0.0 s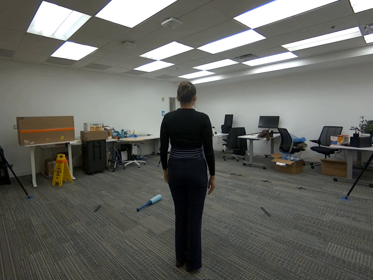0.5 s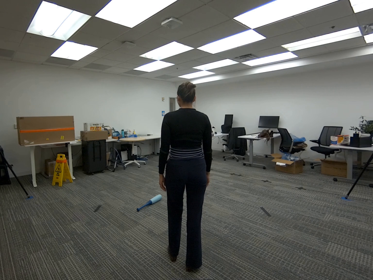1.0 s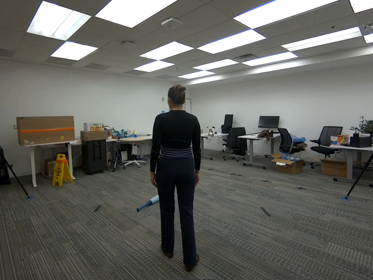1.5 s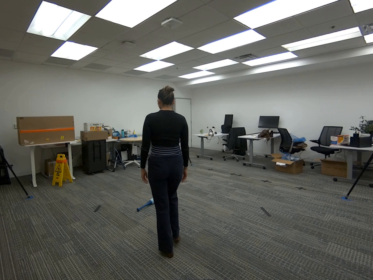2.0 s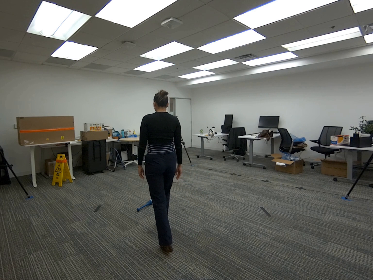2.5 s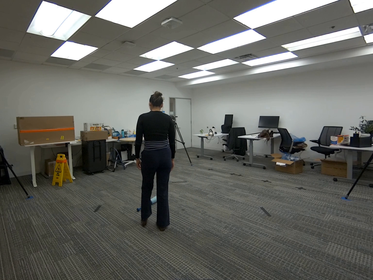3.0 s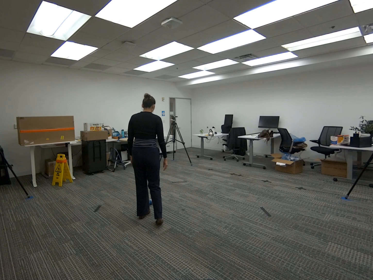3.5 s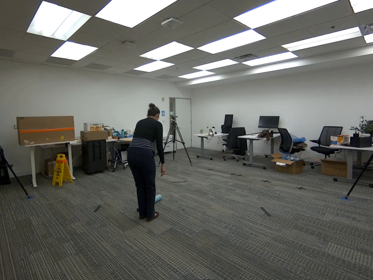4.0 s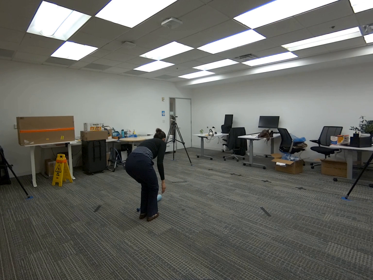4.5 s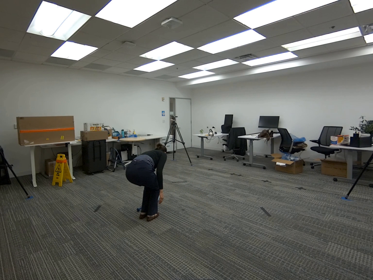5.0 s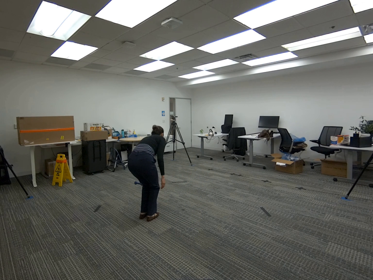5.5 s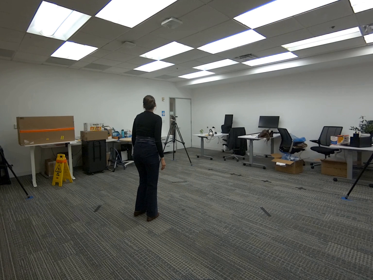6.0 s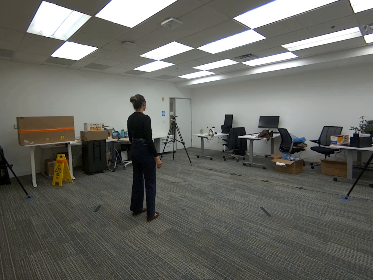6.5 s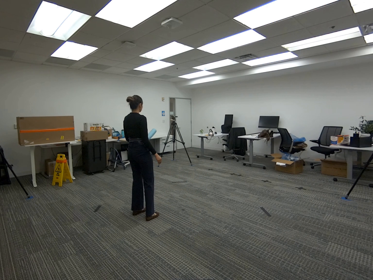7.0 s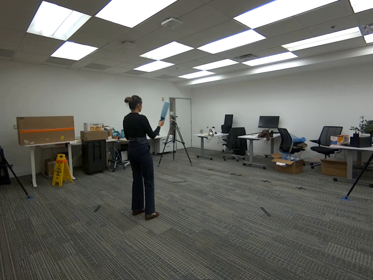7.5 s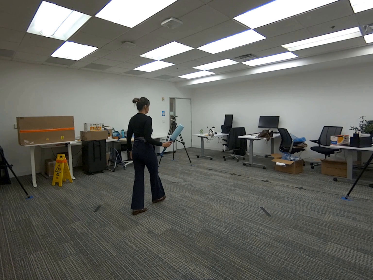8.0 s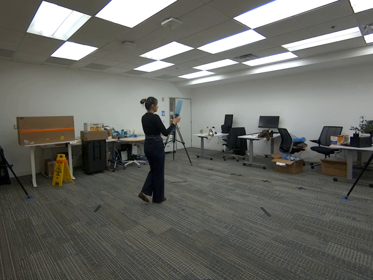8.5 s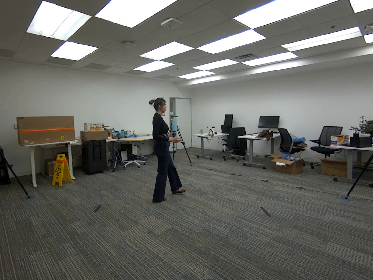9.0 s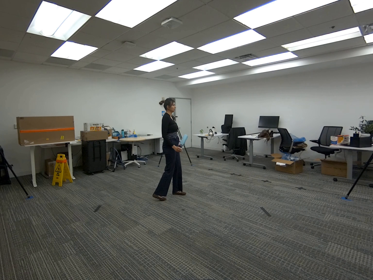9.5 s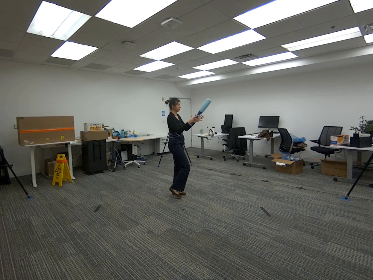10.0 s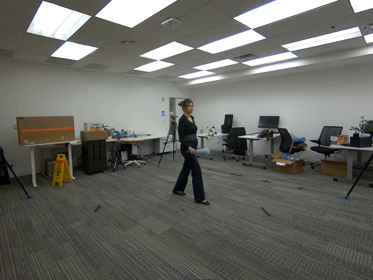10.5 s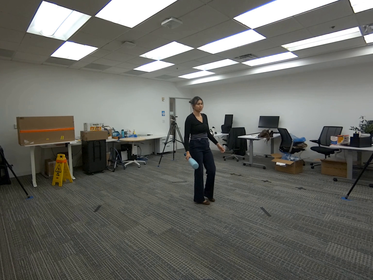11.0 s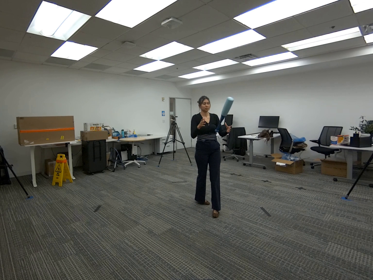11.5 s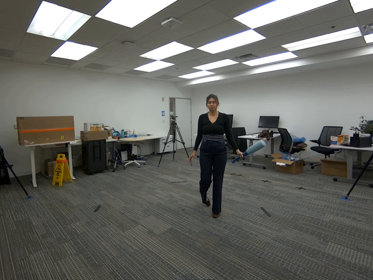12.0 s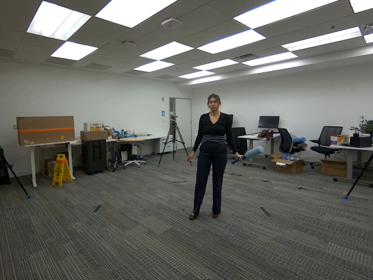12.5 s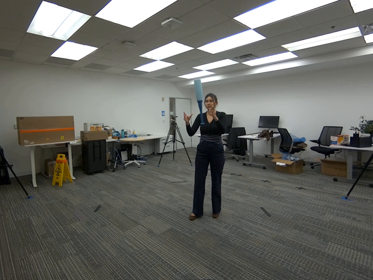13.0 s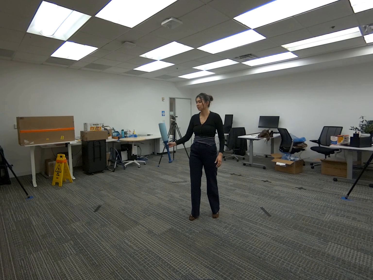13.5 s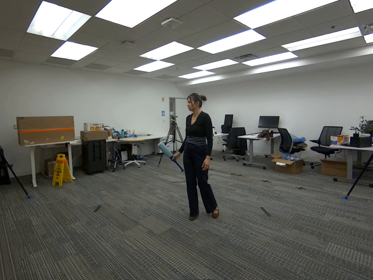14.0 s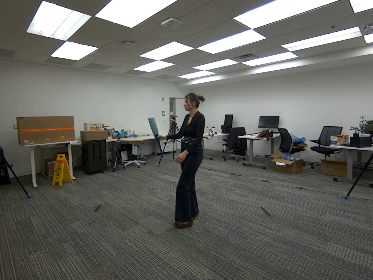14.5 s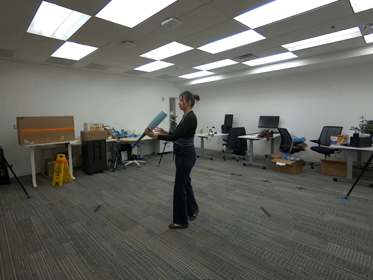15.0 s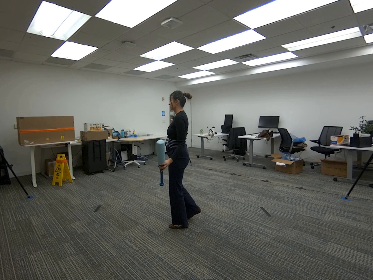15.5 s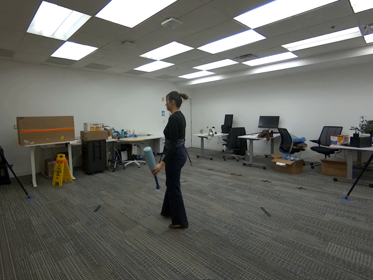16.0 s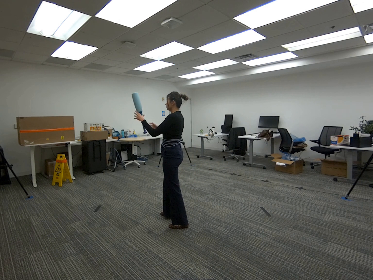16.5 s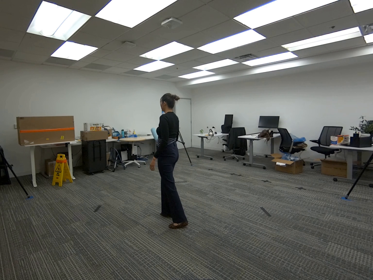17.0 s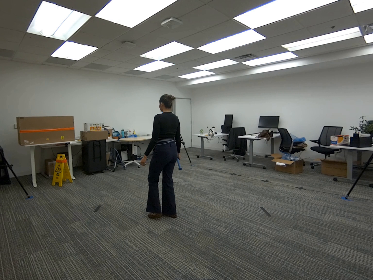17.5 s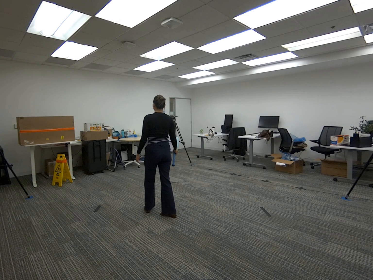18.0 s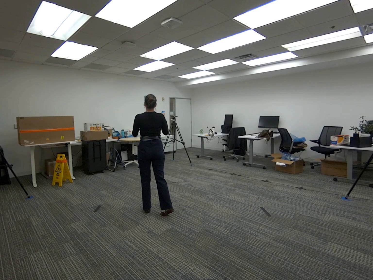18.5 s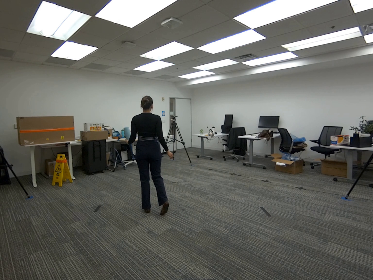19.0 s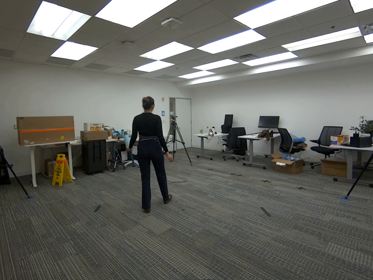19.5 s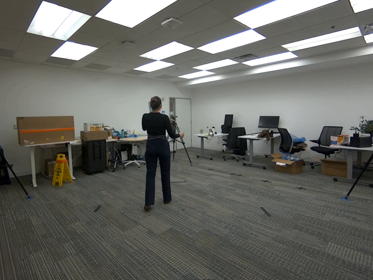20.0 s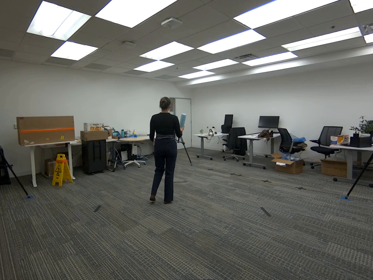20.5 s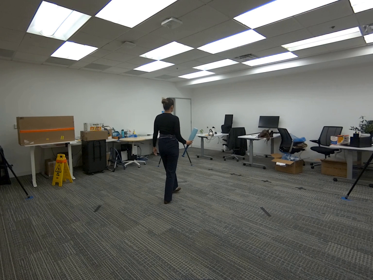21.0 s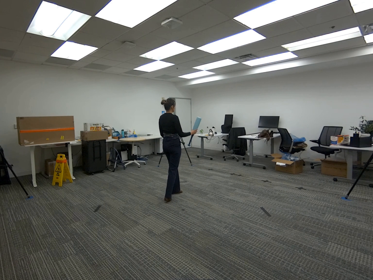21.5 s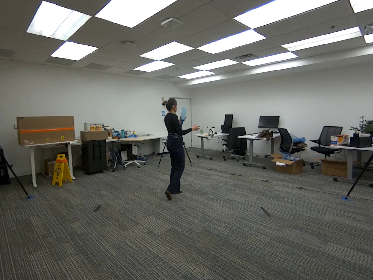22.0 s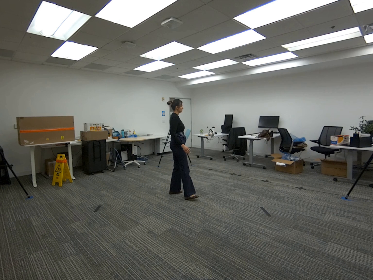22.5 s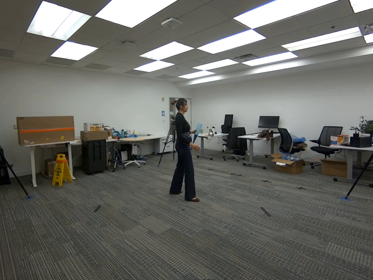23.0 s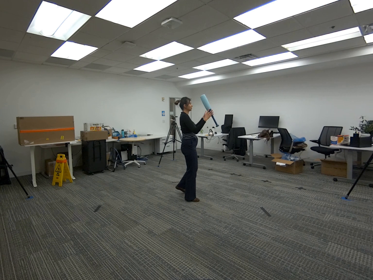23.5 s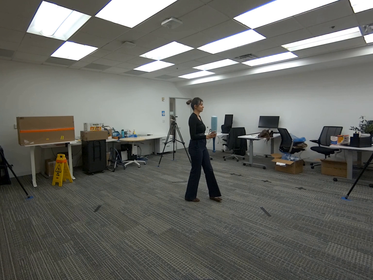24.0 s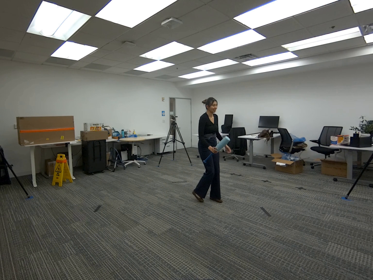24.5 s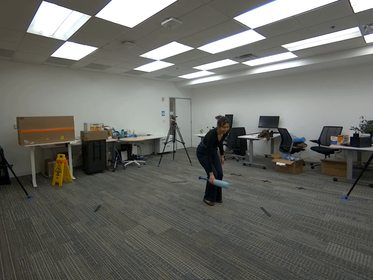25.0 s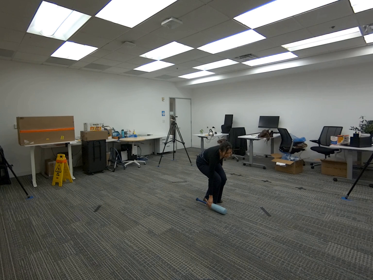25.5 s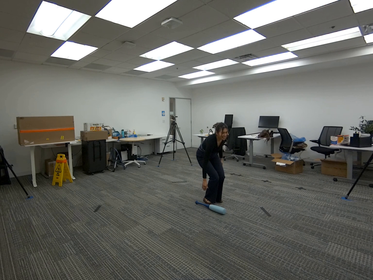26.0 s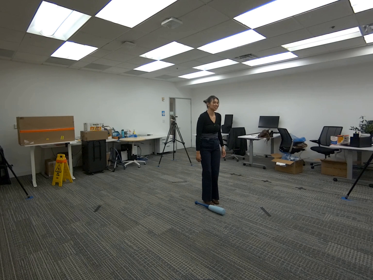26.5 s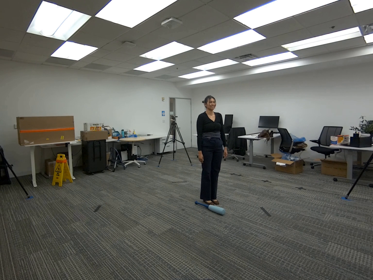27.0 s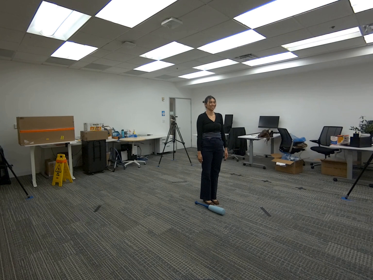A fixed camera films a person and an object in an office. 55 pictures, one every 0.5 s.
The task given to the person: Walk over to the baseball bat on the ground and grasp the baseball bat using one hand. Toss the baseball bat back and forth between hands as you walk. Place on the ground when complete.
